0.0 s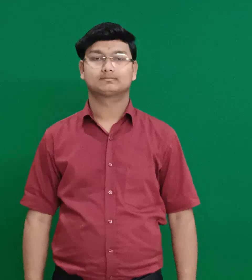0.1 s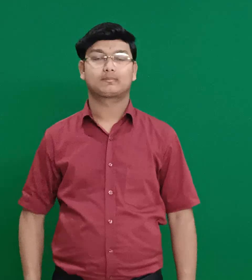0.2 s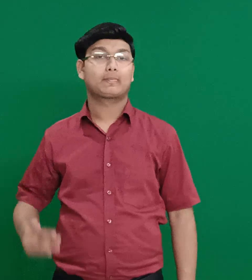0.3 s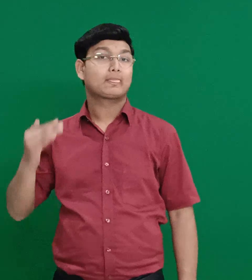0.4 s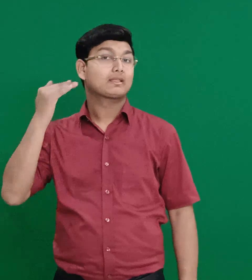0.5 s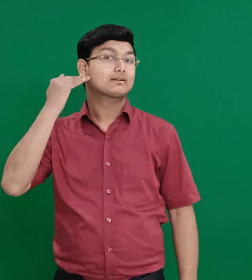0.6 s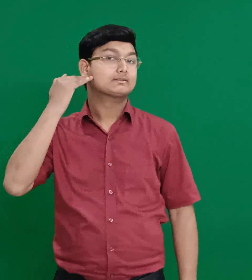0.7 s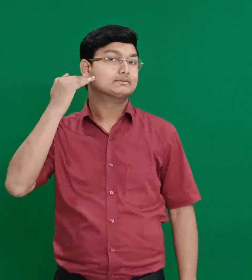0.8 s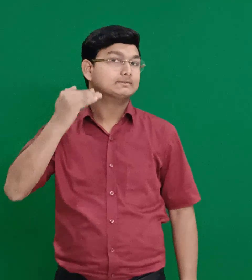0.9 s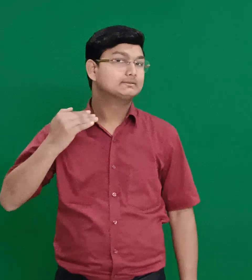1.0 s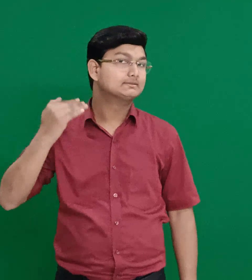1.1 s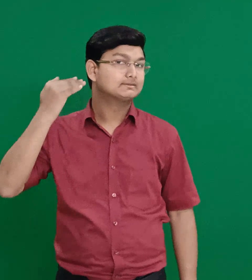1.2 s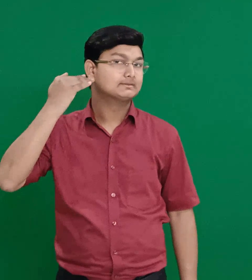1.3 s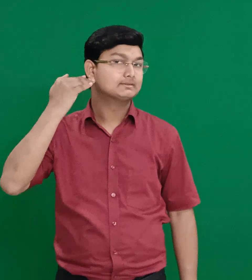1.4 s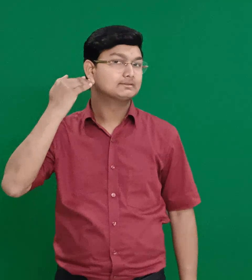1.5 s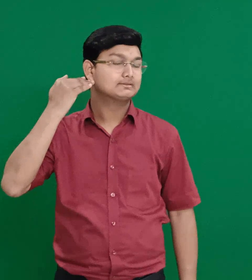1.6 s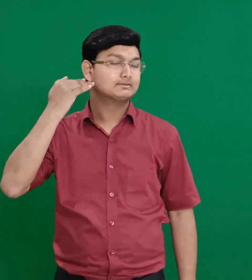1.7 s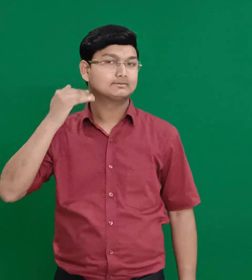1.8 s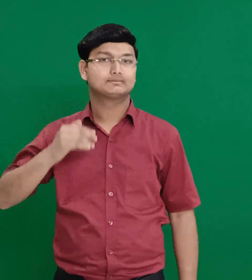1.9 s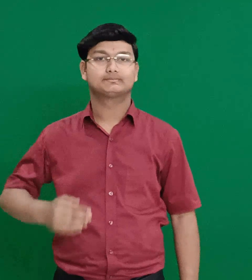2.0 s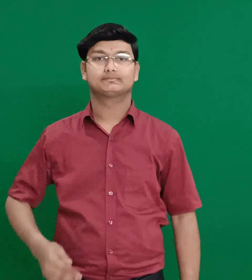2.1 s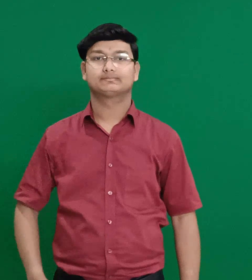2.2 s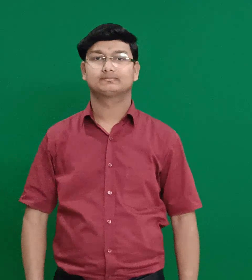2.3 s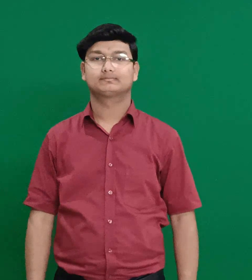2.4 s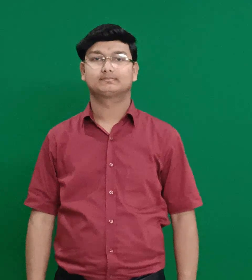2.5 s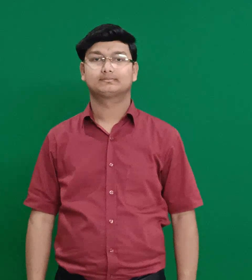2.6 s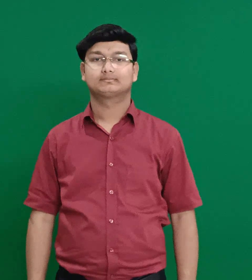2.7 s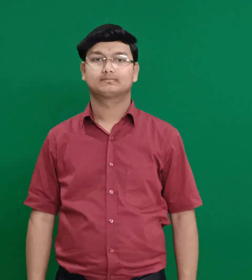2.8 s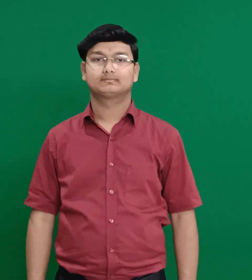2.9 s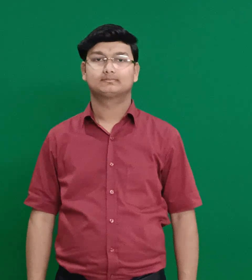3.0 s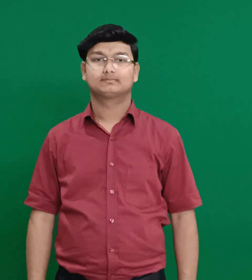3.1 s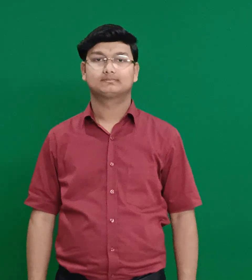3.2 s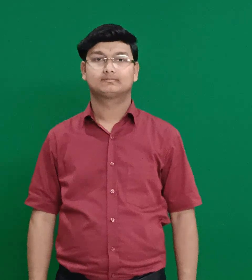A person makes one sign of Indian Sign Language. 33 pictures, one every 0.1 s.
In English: zipporah
